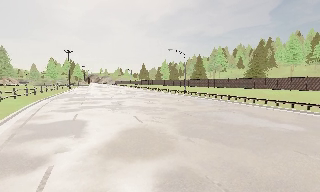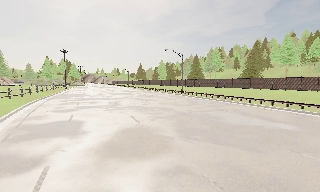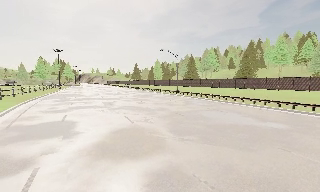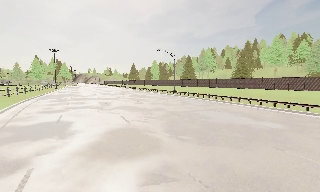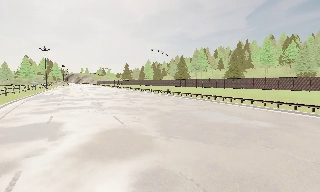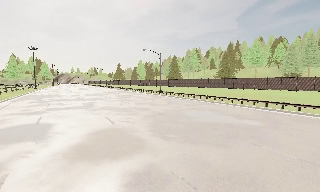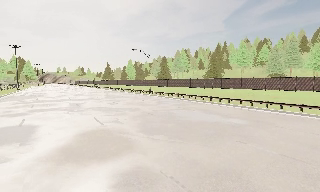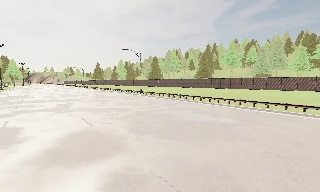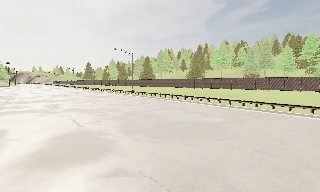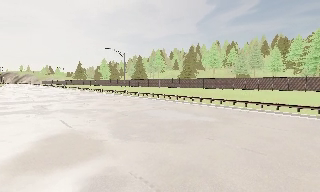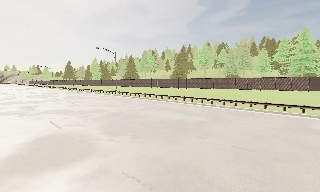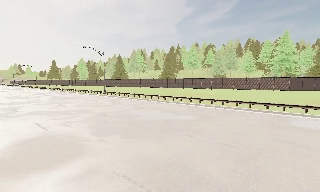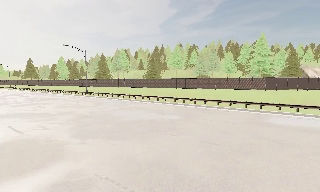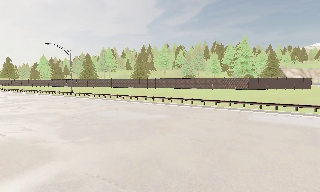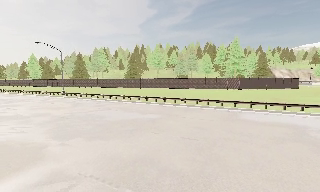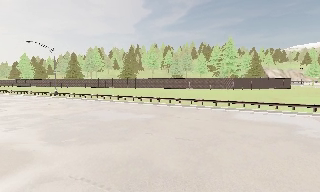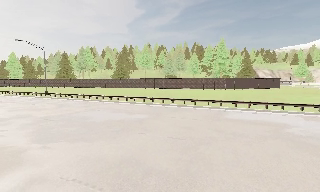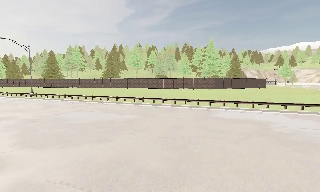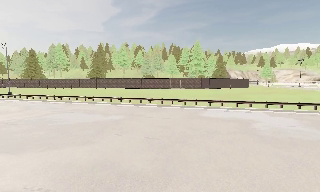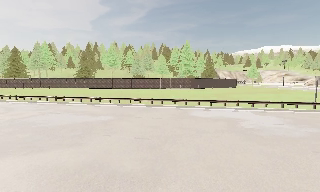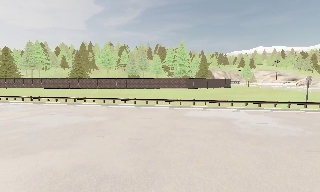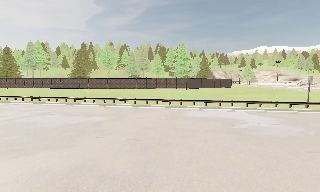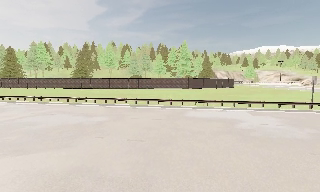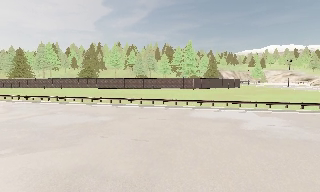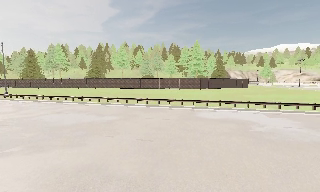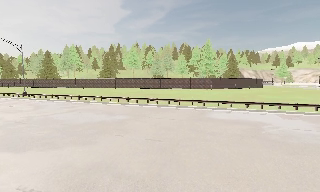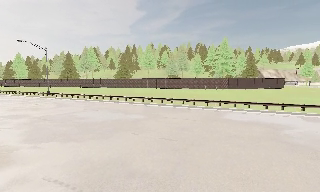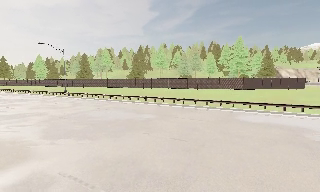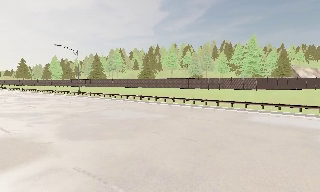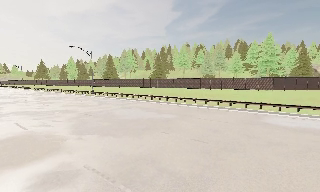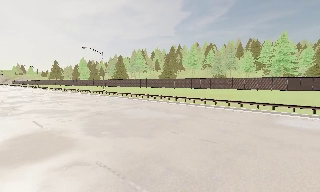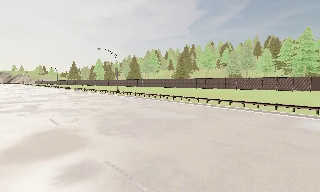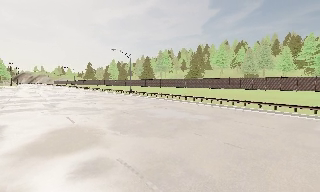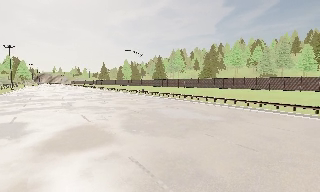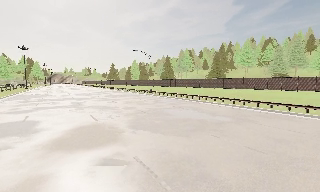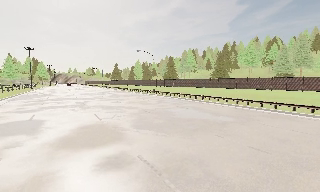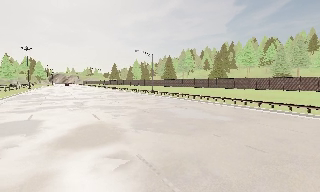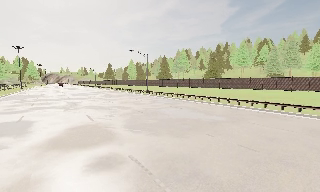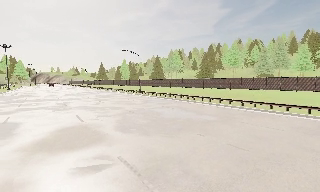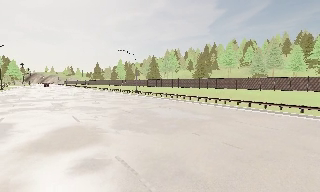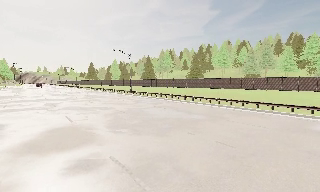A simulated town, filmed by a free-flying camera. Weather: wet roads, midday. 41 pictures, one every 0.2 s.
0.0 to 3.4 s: The camera pans to its right, which is clockwise from overhead, by about 45 degrees. It travels to its right and backward, about 1 m, so close, fixed things drift to the left.
3.4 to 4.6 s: The camera shifts only a little, or ends up much as it began.
4.6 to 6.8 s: The scene slides to the right, as the camera pans about 45 degrees to its left. It travels to its right, about 0.5 m.
6.8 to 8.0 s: The camera shifts only a little, or ends up much as it began.
The film runs backward here.
